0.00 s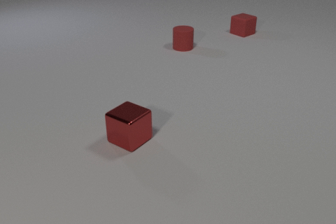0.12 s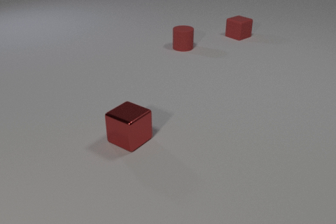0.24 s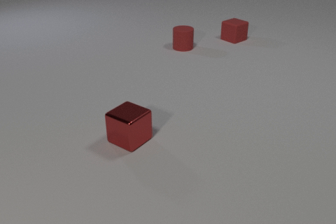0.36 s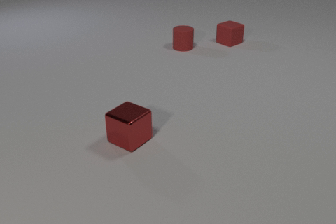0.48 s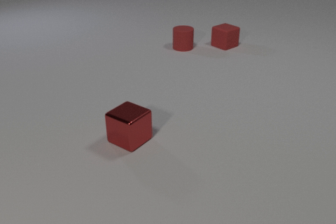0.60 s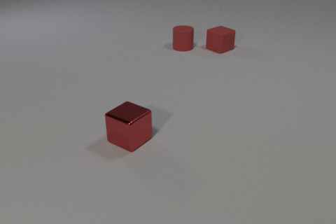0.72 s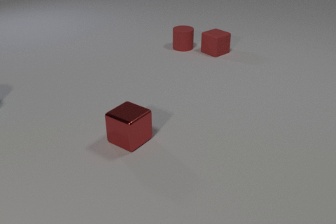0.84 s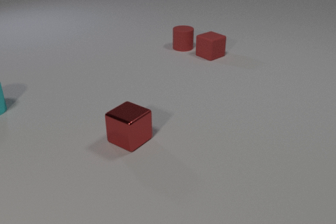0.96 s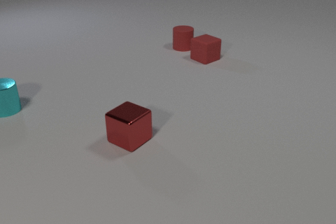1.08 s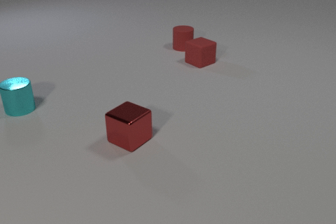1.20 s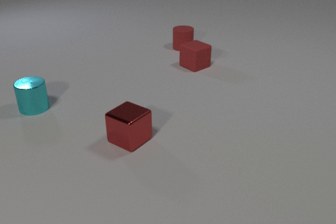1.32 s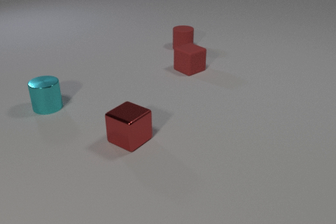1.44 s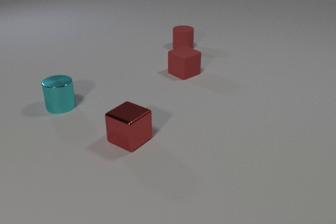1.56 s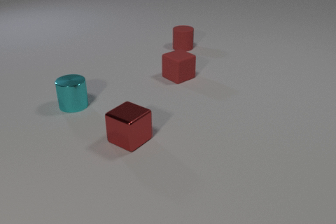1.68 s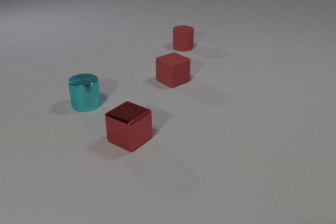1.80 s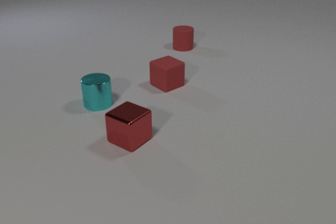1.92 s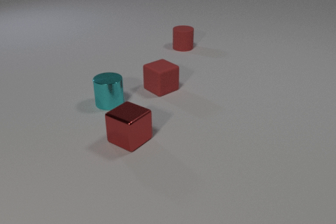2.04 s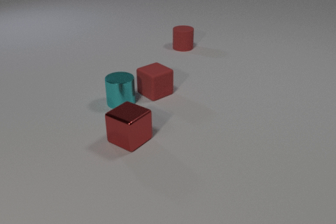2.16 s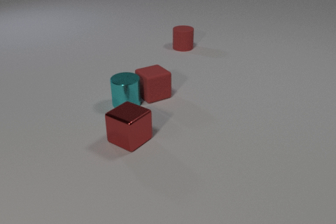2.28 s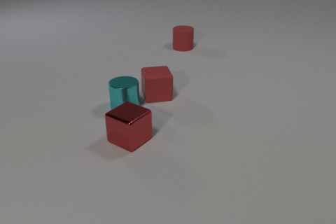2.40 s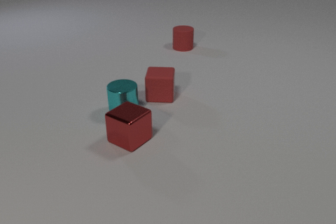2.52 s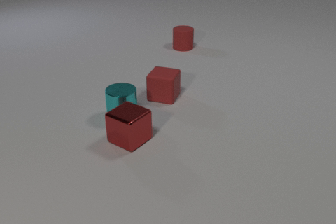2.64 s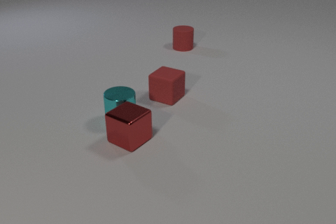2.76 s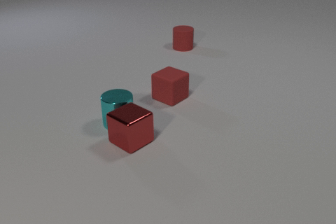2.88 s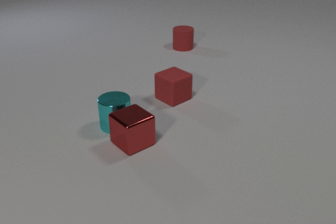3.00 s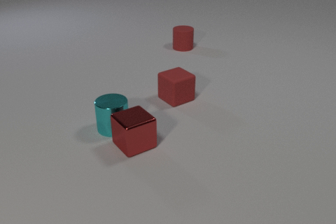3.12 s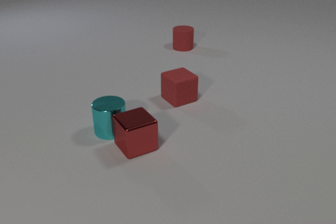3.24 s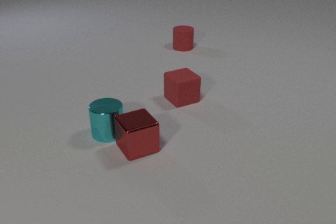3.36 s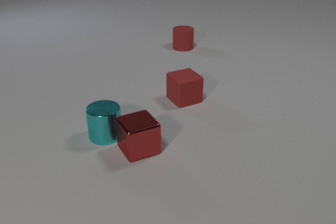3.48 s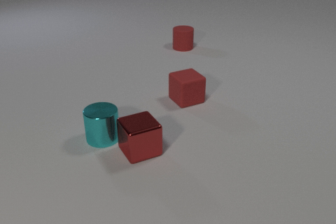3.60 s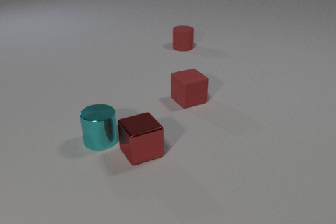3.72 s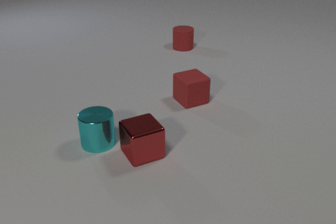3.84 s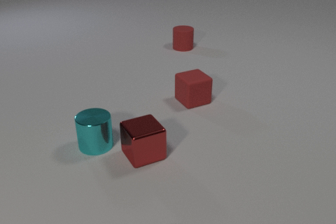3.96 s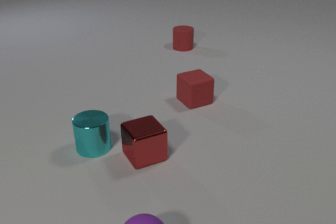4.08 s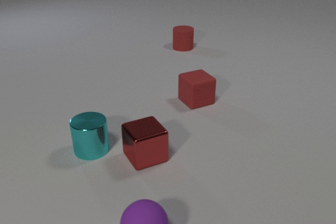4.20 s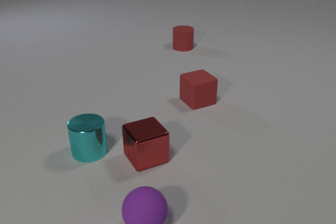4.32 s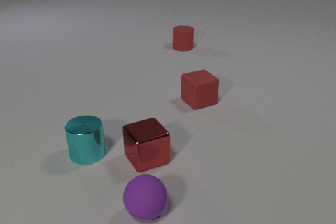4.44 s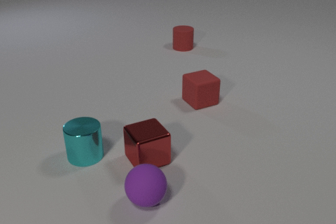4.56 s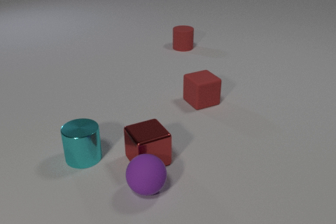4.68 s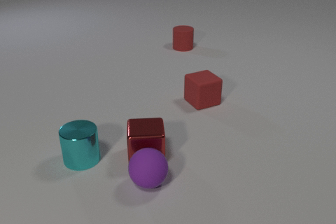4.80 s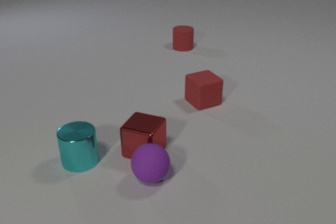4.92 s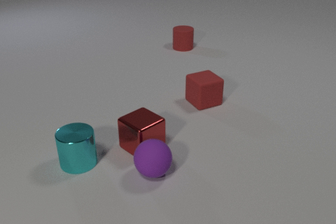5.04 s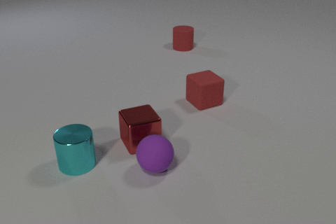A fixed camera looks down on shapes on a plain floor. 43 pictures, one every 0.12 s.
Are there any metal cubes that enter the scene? no.
What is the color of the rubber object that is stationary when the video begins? red.
What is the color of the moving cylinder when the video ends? cyan.
0.00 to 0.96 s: The red rubber cube slides toward the camera and to the left. The cyan metal cylinder comes in at the left edge, slides to the right.
0.96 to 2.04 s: The red rubber cube slides toward the camera and to the left. The cyan metal cylinder slides to the right.
2.04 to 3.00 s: The red rubber cube slides to the right and toward the camera, spins clockwise seen from above by about 90 degrees, its near face sliding to the left. The cyan metal cylinder slides toward the camera. The red metal cube slides toward the camera. The red rubber cube and the cyan metal cylinder collide. The cyan metal cylinder and the red metal cube collide.
3.00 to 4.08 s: The red rubber cube slides to the right. The cyan metal cylinder slides toward the camera and to the left. The red metal cube slides toward the camera and to the right. The purple rubber sphere comes in at the bottom edge, rolls away from the camera.
4.08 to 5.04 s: The red rubber cube slides to the right. The cyan metal cylinder slides toward the camera and to the left. The red metal cube slides away from the camera, spins so that its near face slides to the left, clockwise seen from above. The purple rubber sphere rolls away from the camera. The red metal cube and the purple rubber sphere collide.
